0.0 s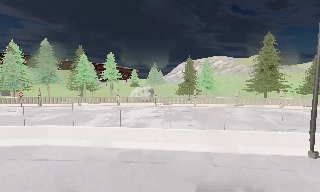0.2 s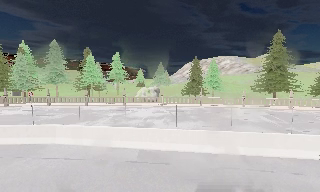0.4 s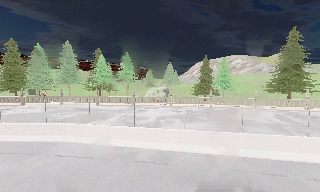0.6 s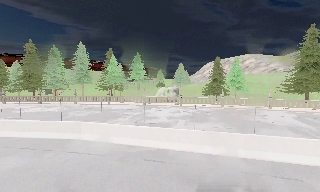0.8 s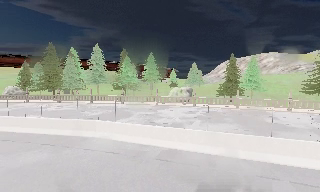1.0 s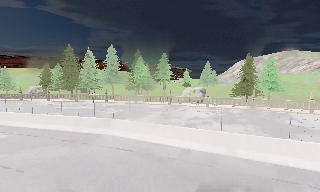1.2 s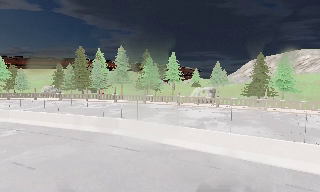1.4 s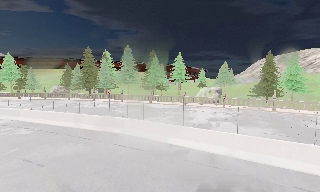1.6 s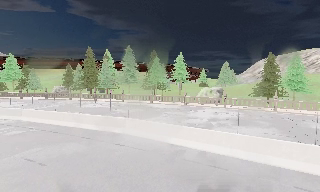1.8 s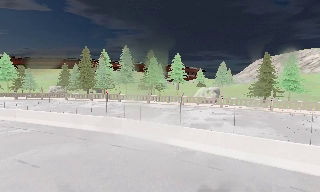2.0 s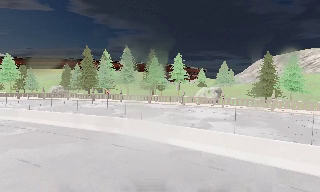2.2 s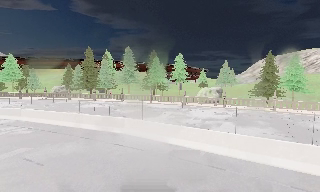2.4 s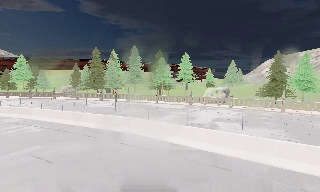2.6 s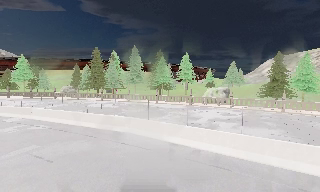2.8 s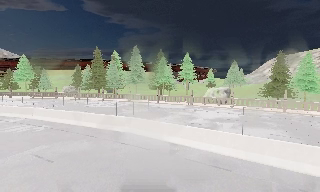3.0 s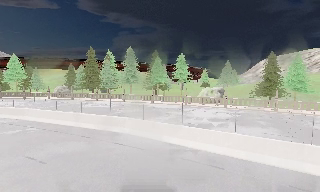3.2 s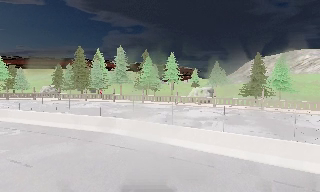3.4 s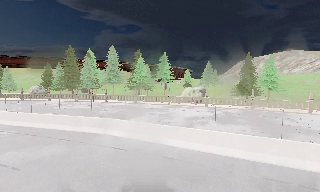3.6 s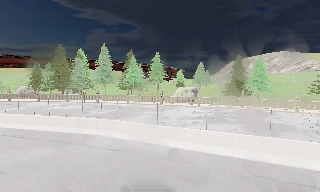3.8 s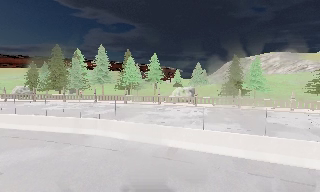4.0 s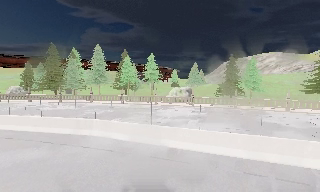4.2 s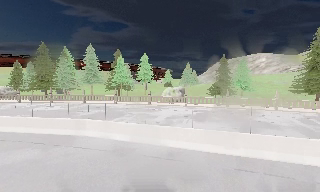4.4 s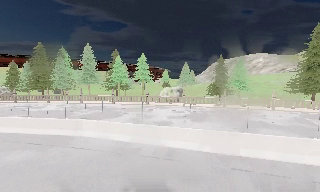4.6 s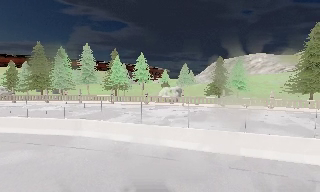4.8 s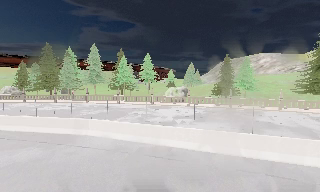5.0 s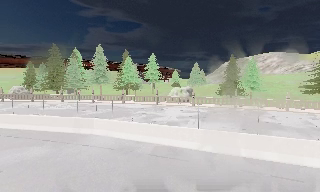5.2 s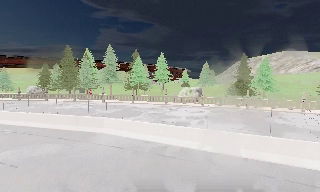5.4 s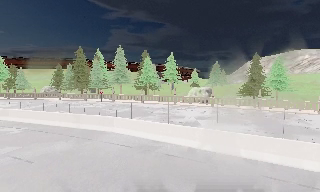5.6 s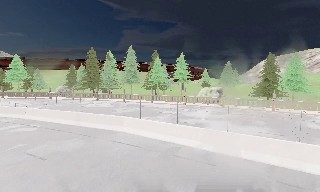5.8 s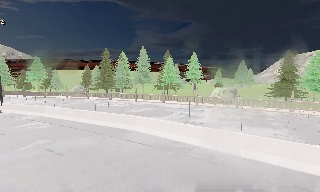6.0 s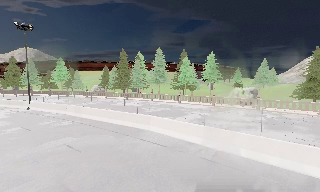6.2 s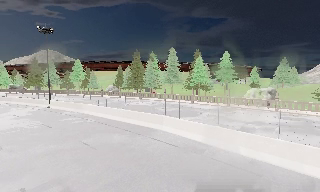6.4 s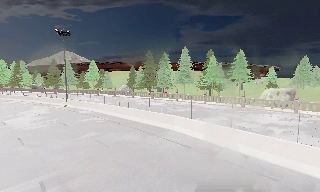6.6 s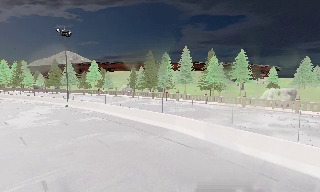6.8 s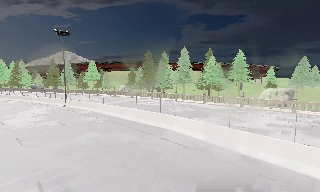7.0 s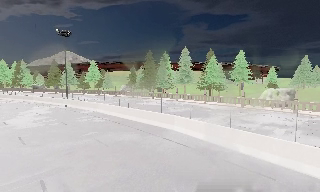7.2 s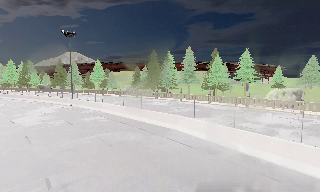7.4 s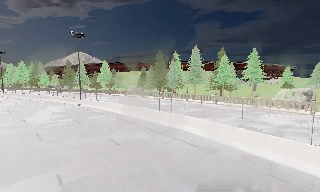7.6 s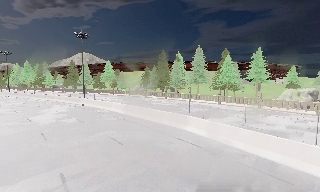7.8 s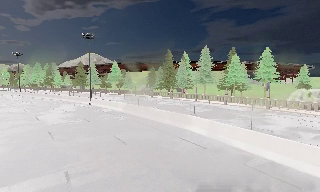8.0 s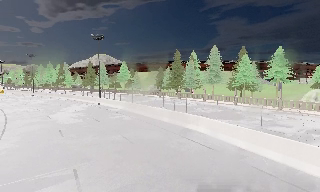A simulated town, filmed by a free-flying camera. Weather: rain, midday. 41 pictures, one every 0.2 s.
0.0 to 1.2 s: The camera pans to its left, which is counterclockwise from overhead, by about 20 degrees.
1.2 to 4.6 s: The camera swings to its right by about 10 degrees, and the scene slides to the left. It travels backward, about 0.5 m, so what stands in front gets smaller.
4.6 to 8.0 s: The camera swings to its left by about 45 degrees, and the scene slides to the right. It travels to its right, about 0.5 m.
The film runs forward here.
